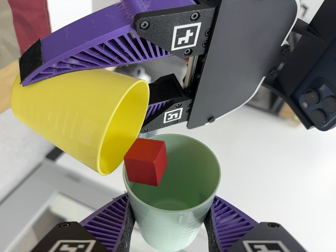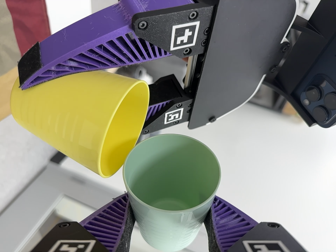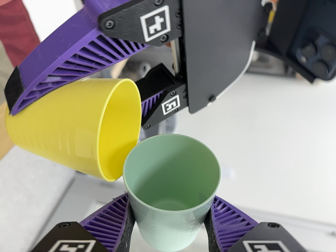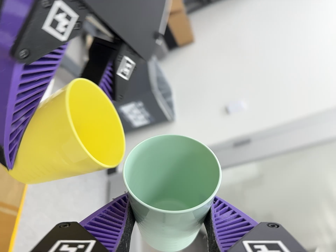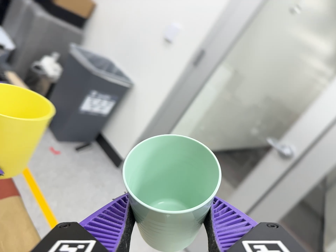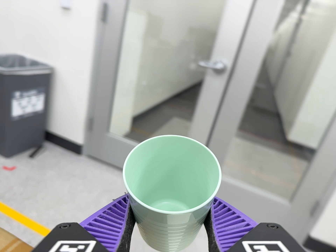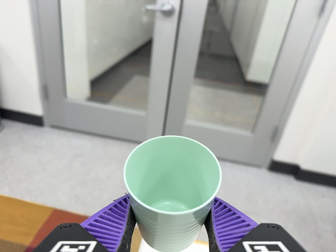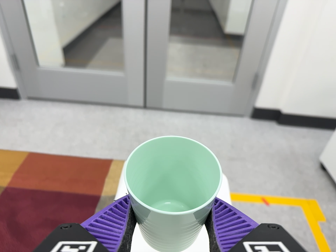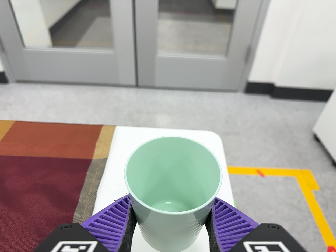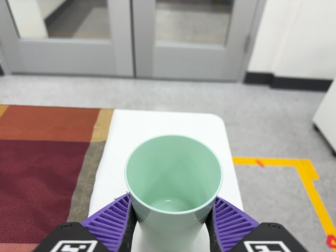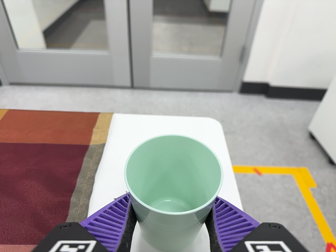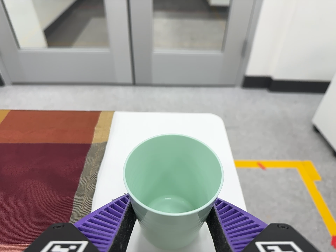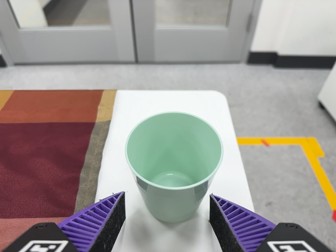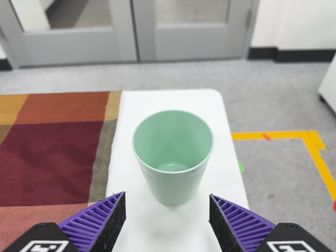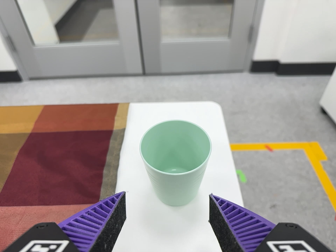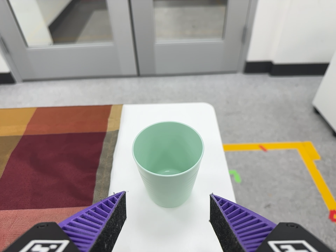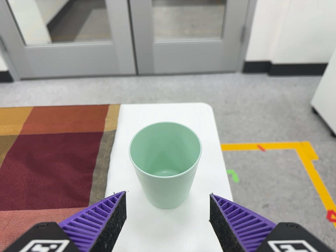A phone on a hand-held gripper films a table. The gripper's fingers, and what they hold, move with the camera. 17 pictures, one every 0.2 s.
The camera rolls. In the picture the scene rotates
counterclockwise.
The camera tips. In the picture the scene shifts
upward.
0.0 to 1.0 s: The camera travels to its right and toward the bottom of its view, about 20 cm, so close, fixed things drift to the left. Its aim tips toward the bottom of its view by about 25 degrees, and the scene shifts upward. It rolls about its line of sight by about 105 degrees, and the scene rotates counterclockwise.
1.0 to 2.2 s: The camera swings to its right by about 10 degrees, and the scene slides to the left. It travels toward the bottom of its view, about 20 cm, so close, fixed things drift upward. Its aim tips toward the bottom of its view by about 20 degrees, and the scene shifts upward. It rolls about its line of sight by about 20 degrees, and the scene rotates counterclockwise.
2.2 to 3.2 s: The camera travels backward, about 7 cm, so what stands in front gets smaller.
The film runs forward here.
